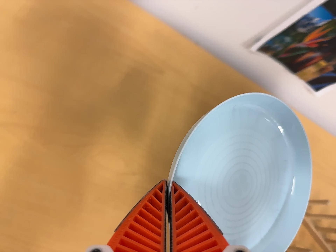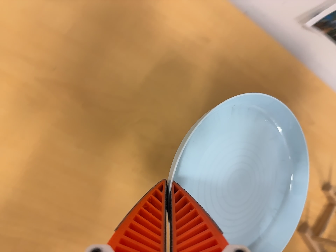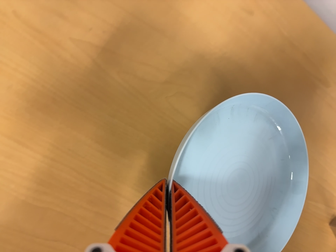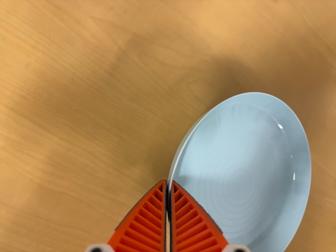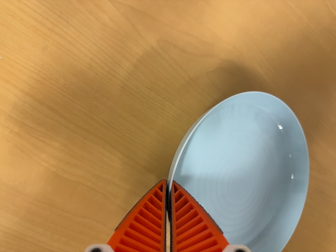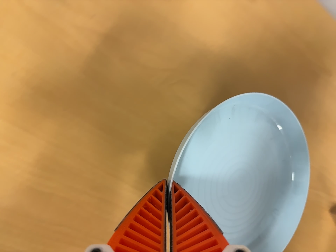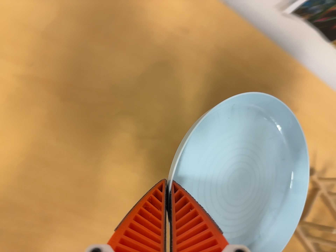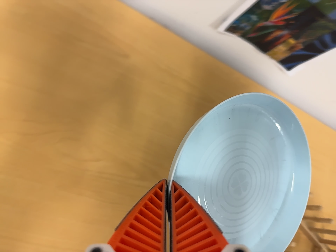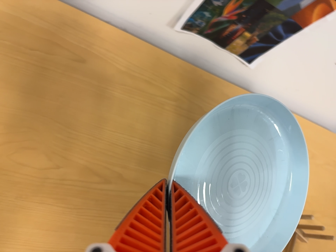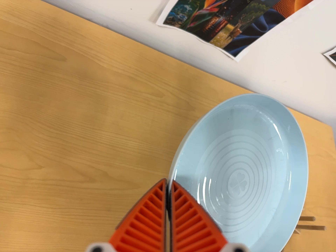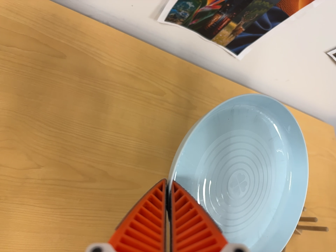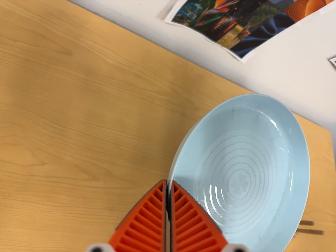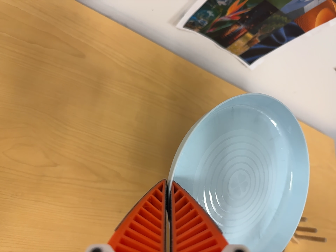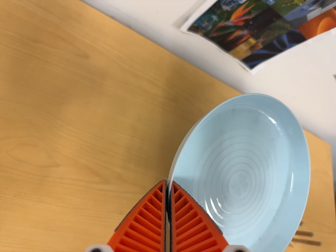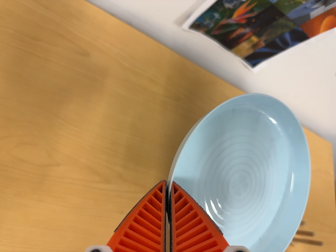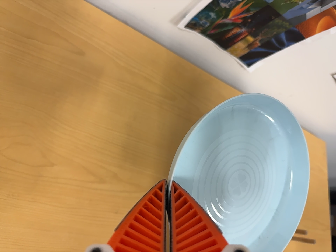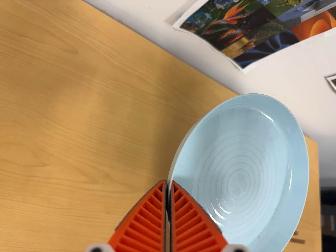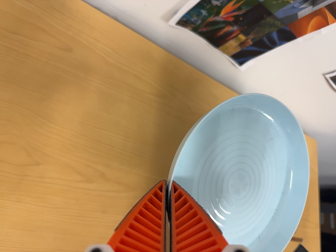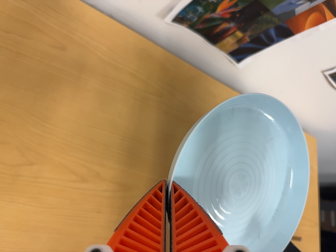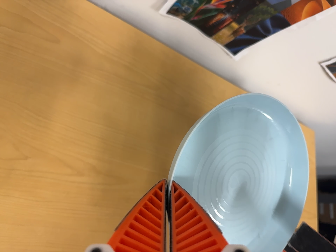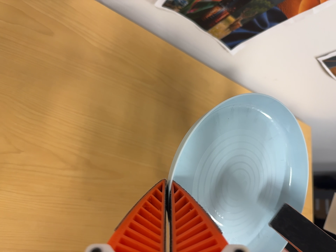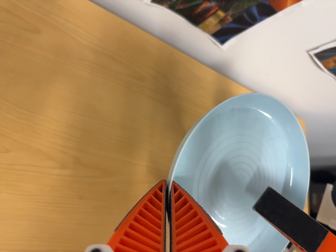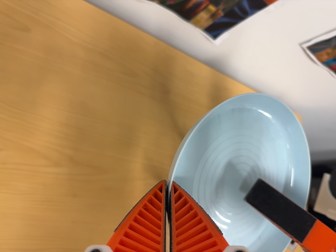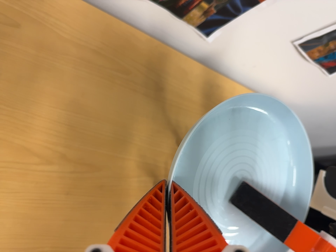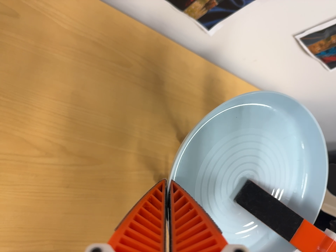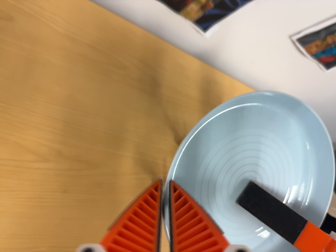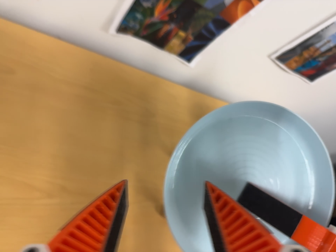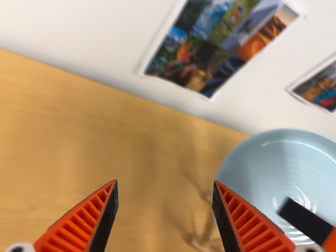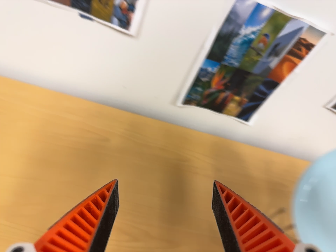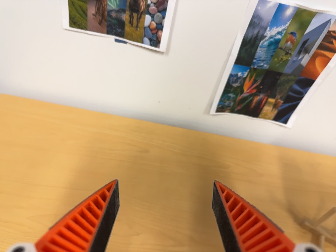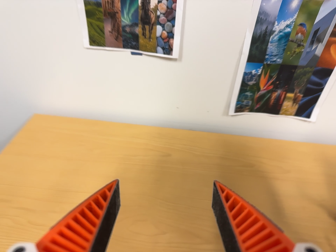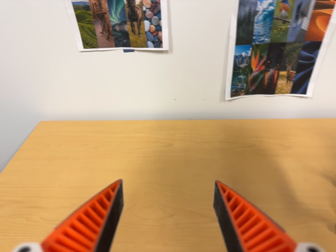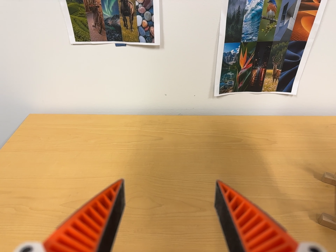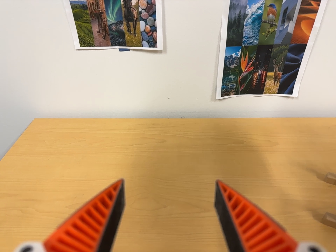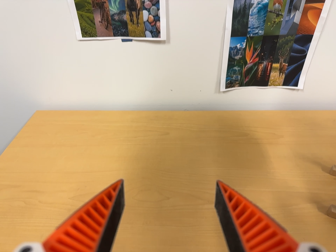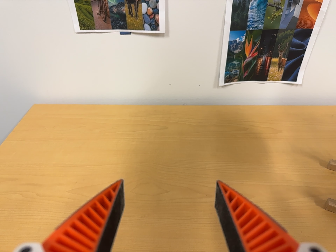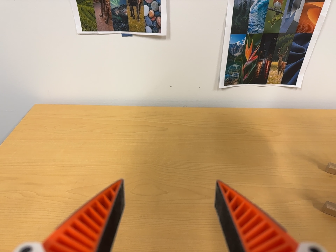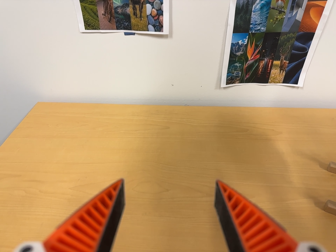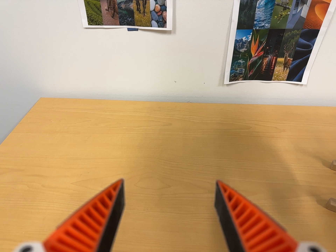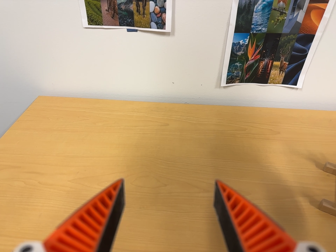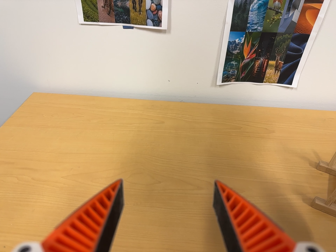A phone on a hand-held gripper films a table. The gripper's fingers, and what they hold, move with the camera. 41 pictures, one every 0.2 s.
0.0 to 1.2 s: The camera shifts only a little, or ends up much as it began.
1.2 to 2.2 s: The camera travels to its right, about 12 cm, so close, fixed things drift to the left. It rolls about its line of sight by about 10 degrees, and the scene rotates counterclockwise.
2.2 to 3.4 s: The camera shifts only a little, or ends up much as it began.
3.4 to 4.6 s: The camera travels to its right, about 5 cm, so close, fixed things drift to the left.
4.6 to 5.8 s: The camera pans to its left by about 25 degrees. It travels backward and toward the bottom of its view, about 14 cm, so what stands in front gets smaller. Its aim tips toward the top of its view by about 30 degrees, and the scene shifts downward. It rolls about its line of sight by about 15 degrees, and the scene rotates counterclockwise.
5.8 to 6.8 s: The camera travels toward the bottom of its view and backward, about 12 cm. It rolls about its line of sight by about 10 degrees, and the scene rotates counterclockwise.
6.8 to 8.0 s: The camera shifts only a little, or ends up much as it began.
The film runs forward here.
